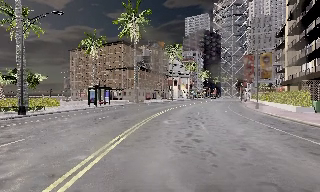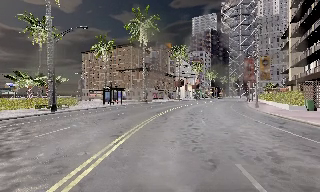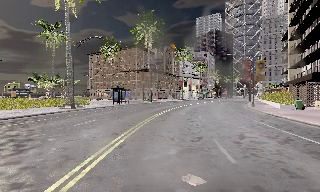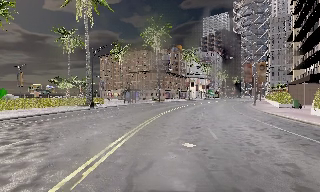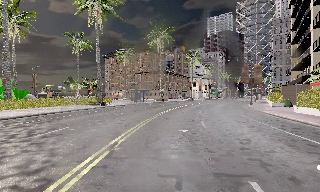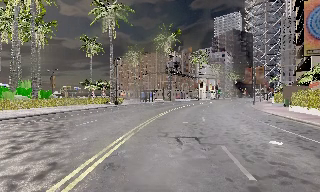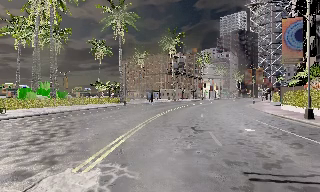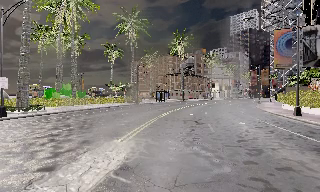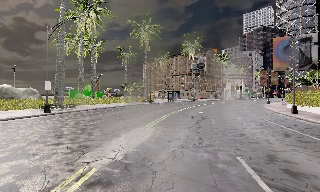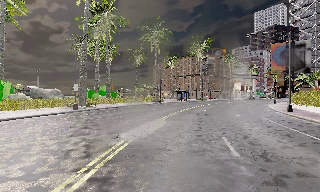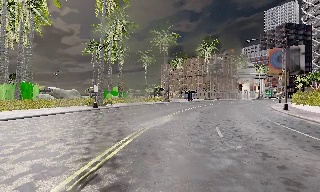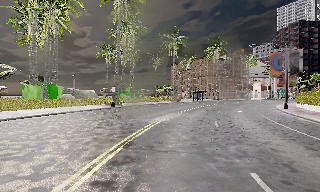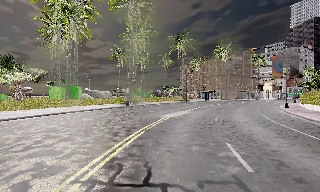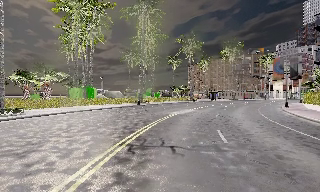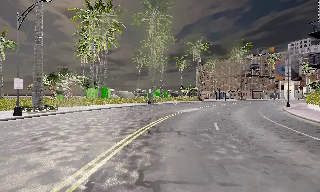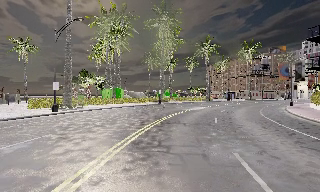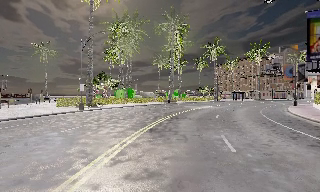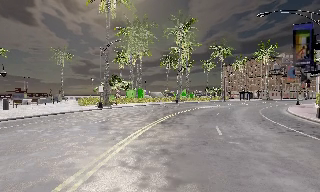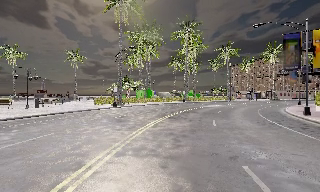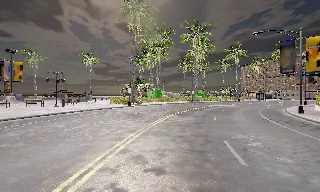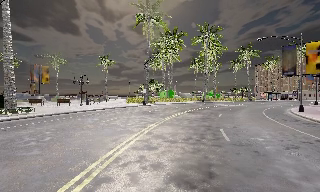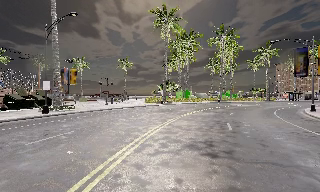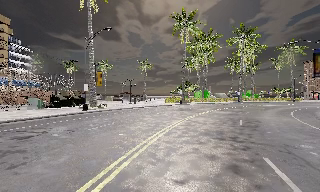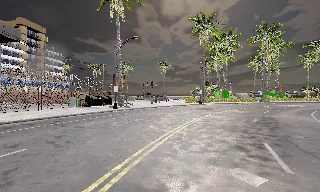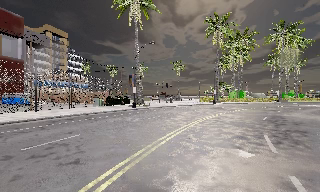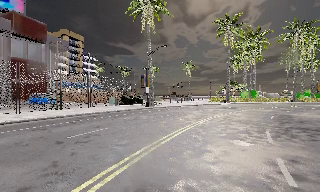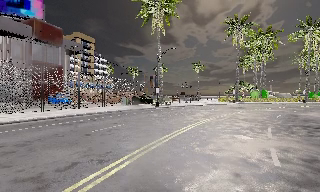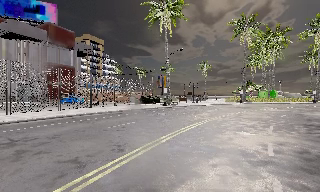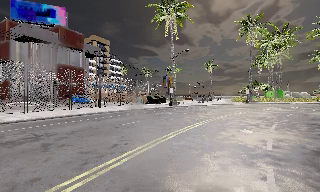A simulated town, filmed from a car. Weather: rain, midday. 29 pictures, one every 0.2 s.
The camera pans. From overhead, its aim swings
counterclockwise.
The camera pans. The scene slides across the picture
to the right.
0.0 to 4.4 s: The camera swings to its left by about 70 degrees, and the scene slides to the right. It travels backward, about 50 m.
4.4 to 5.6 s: The camera swings to its left by about 25 degrees, and the scene slides to the right. It travels backward, about 7 m, so what stands in front gets smaller. It loses speed.
The film runs backward here.
